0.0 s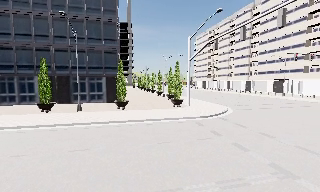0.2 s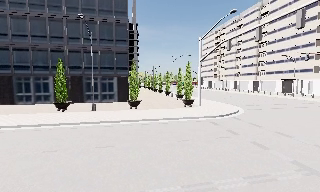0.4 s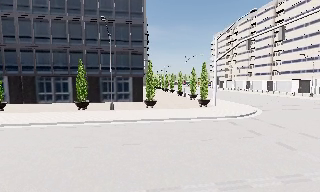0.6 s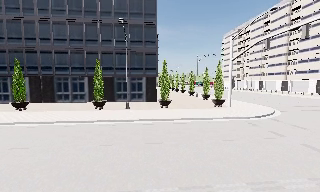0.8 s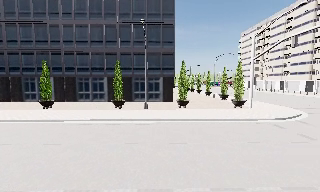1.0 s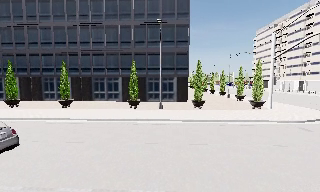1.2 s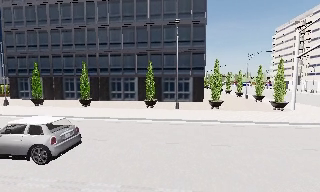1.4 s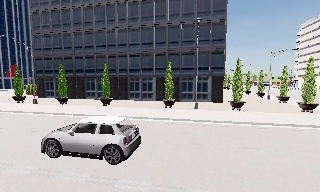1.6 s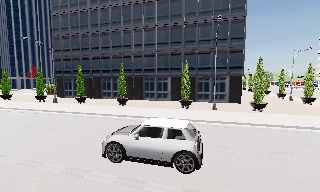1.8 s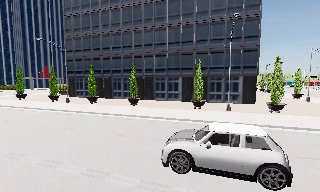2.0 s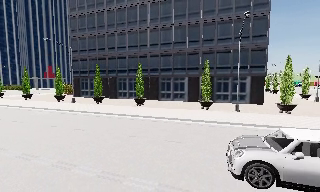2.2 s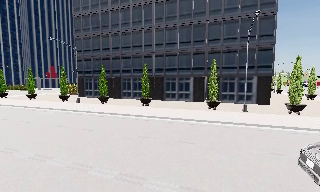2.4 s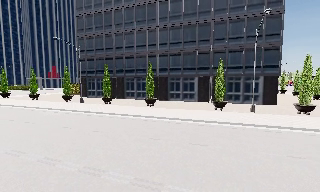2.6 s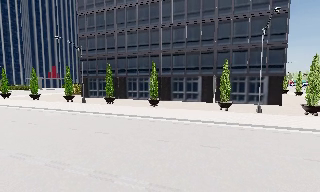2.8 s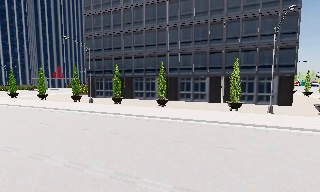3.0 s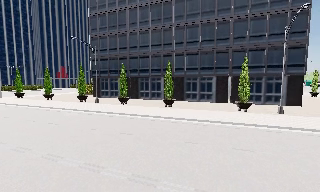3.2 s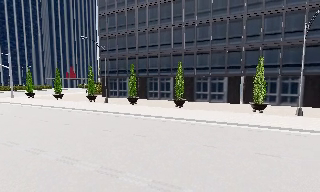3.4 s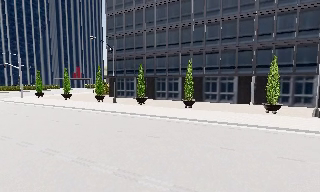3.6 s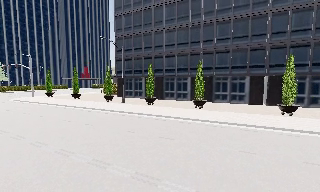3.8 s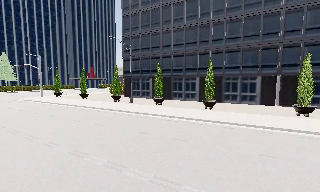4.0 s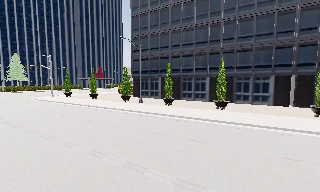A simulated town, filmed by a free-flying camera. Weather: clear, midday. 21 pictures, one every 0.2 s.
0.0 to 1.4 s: The camera swings to its left by about 25 degrees, and the scene slides to the right. It travels to its left, about 4 m, so close, fixed things drift to the right. It loses speed.
1.4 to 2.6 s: The camera travels to its left, about 3.5 m, so close, fixed things drift to the right.
2.6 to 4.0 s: The camera pans to its left, which is counterclockwise from overhead, by about 10 degrees. It travels to its left, about 4 m, so close, fixed things drift to the right.
The film runs backward here.
